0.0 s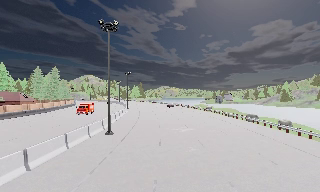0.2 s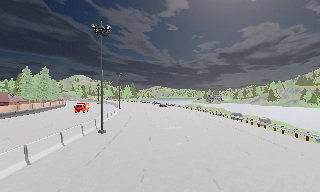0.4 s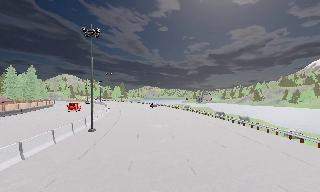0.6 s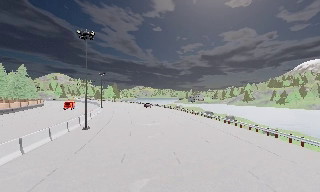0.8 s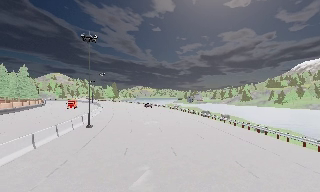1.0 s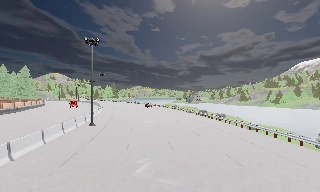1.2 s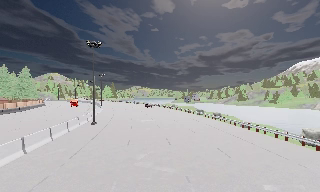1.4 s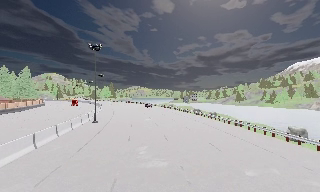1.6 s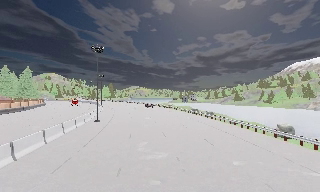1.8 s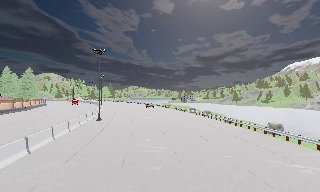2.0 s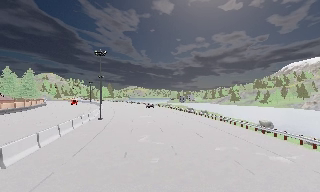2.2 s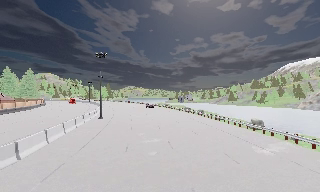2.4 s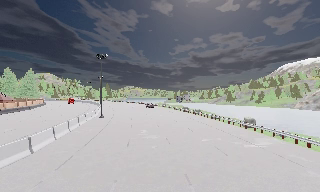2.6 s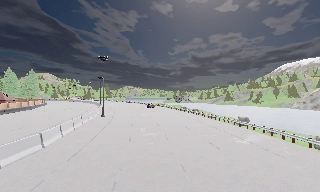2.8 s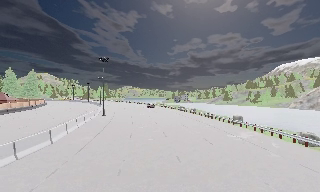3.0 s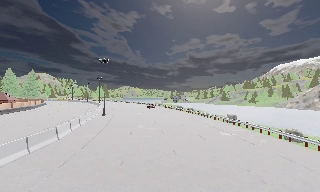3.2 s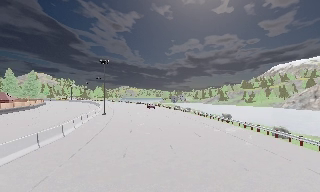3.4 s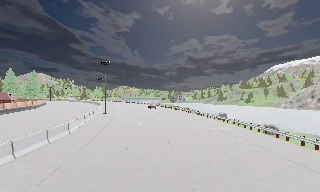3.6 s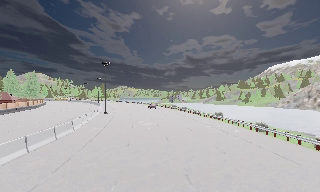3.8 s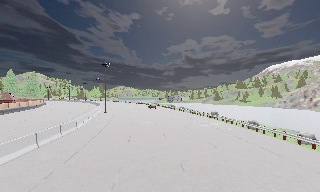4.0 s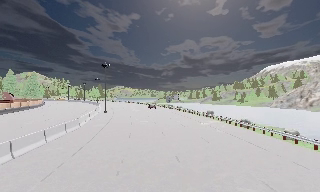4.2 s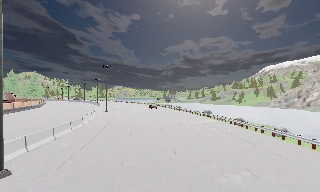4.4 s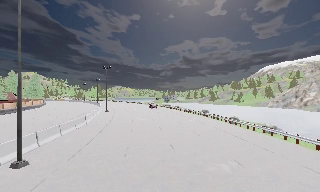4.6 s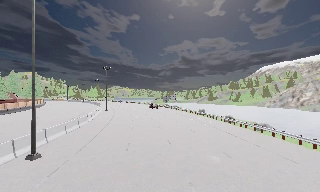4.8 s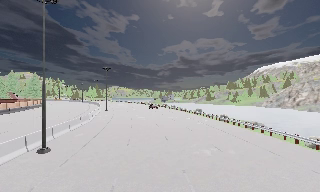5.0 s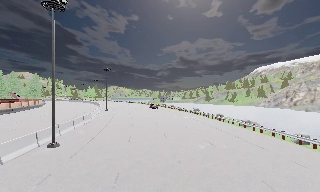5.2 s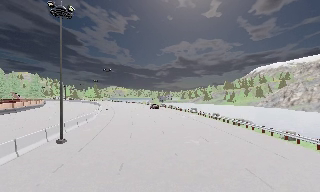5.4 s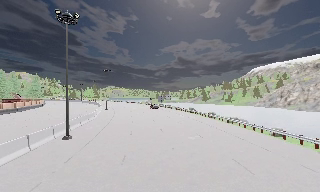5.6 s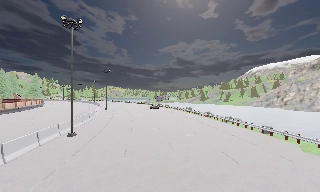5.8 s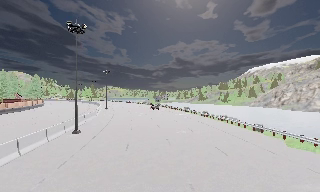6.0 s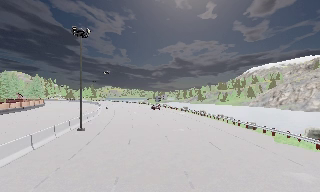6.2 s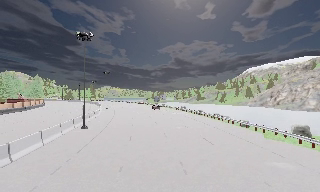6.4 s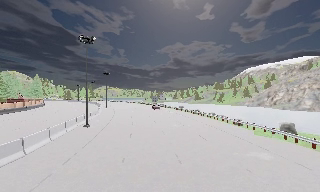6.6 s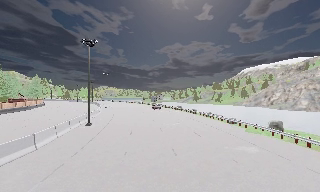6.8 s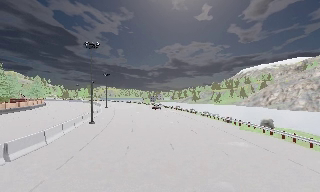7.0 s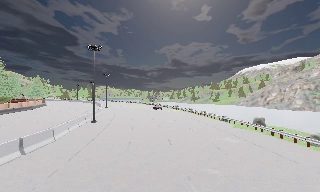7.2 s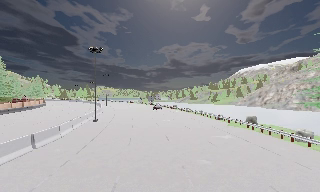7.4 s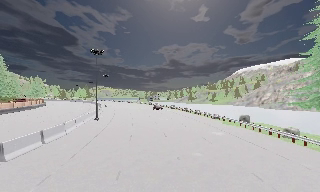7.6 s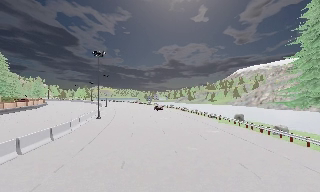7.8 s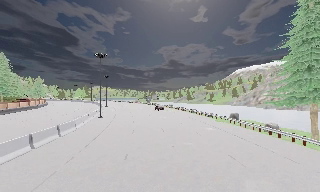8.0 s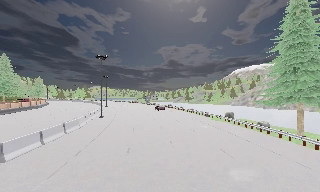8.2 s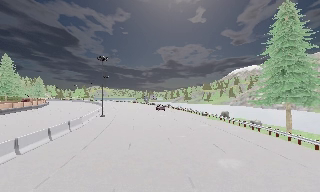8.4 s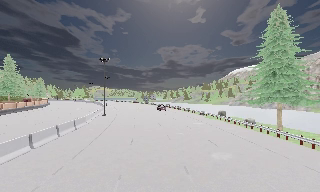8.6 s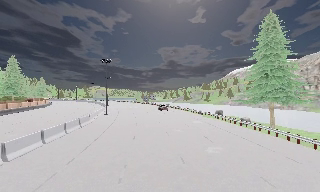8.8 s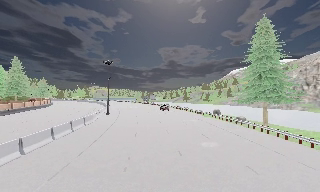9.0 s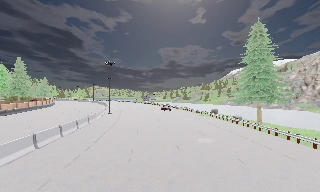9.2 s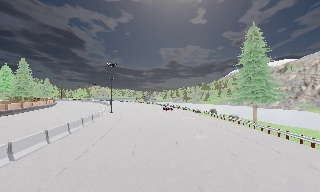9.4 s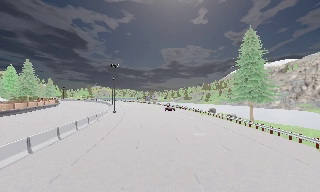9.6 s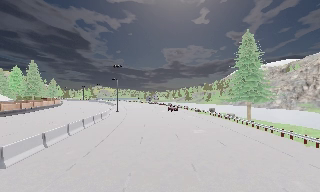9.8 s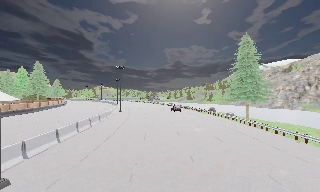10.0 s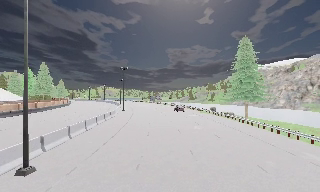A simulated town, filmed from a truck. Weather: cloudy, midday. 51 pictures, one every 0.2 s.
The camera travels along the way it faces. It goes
backward.
0.0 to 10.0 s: The scene slides to the left, as the camera pans about 20 degrees to its right. It travels backward, about 60 m, so what stands in front gets smaller.
The film runs backward here.
